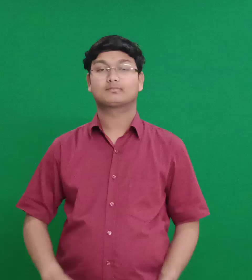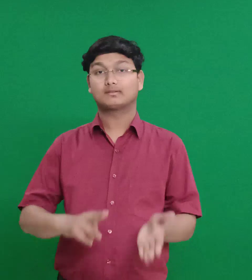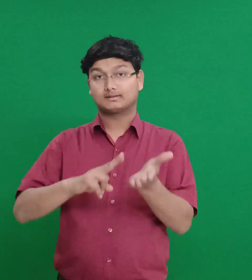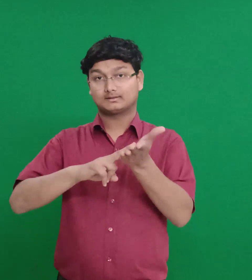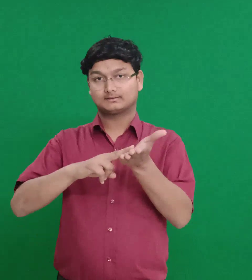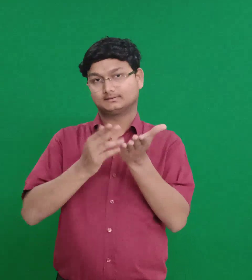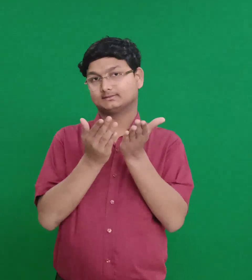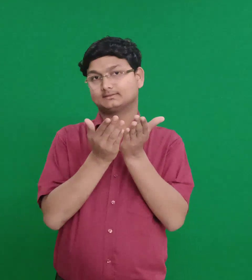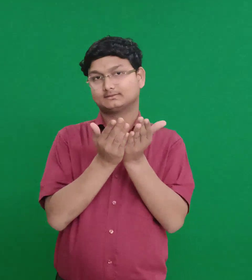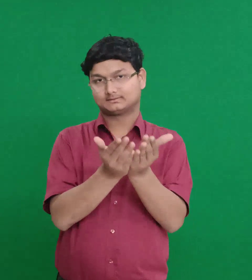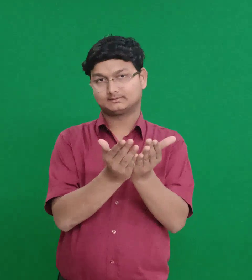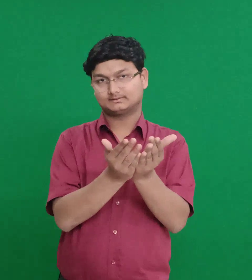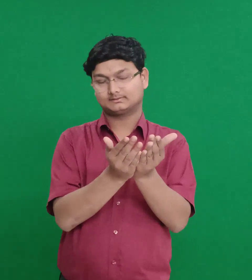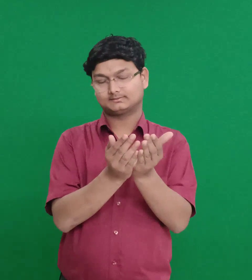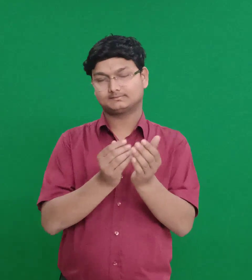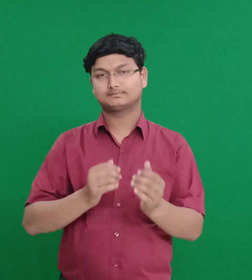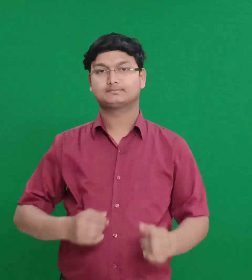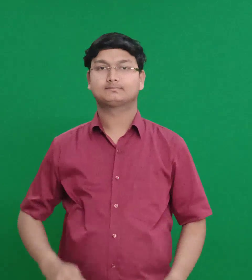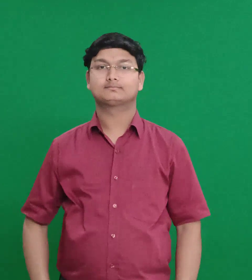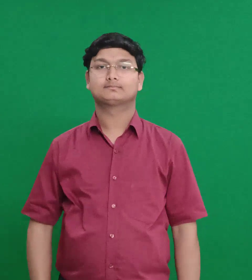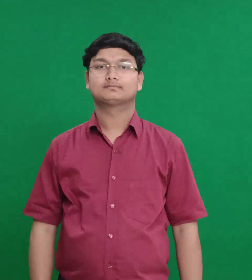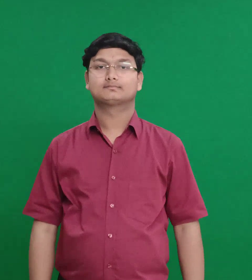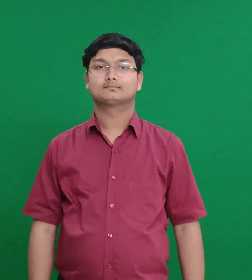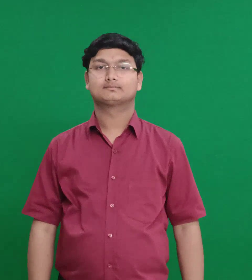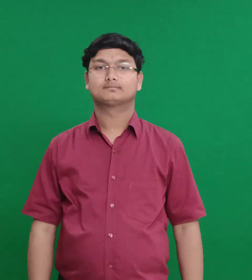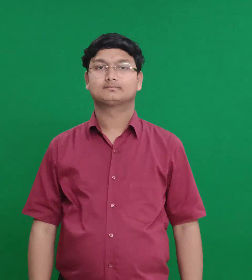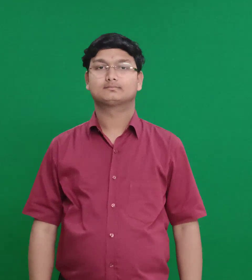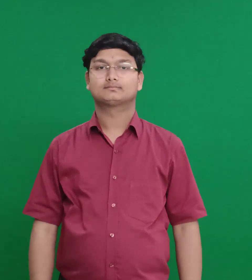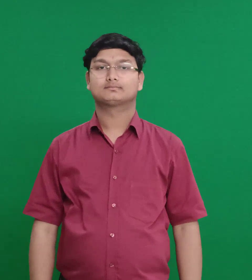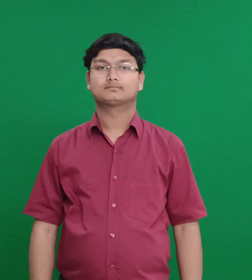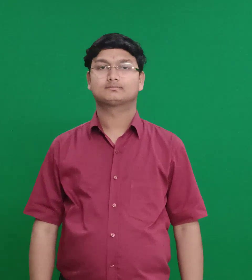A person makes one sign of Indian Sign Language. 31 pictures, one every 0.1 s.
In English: noah
